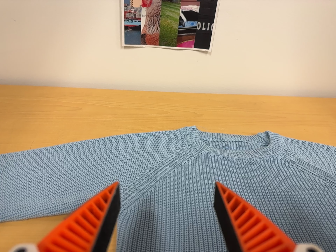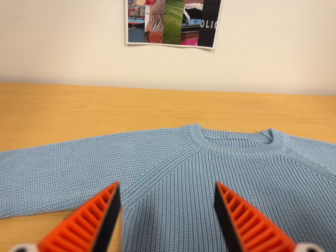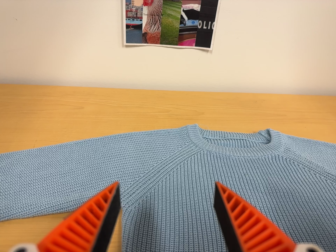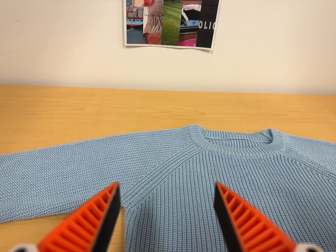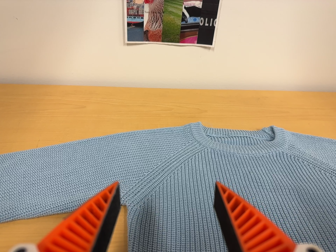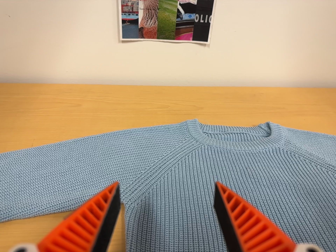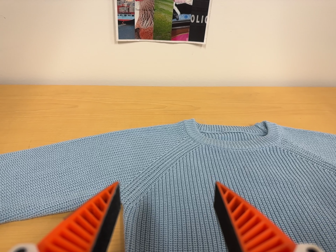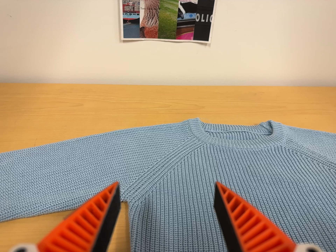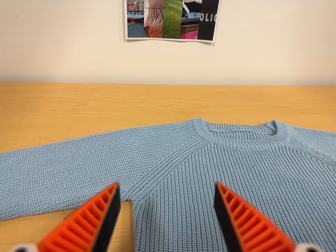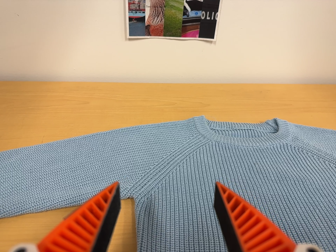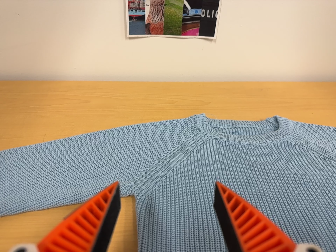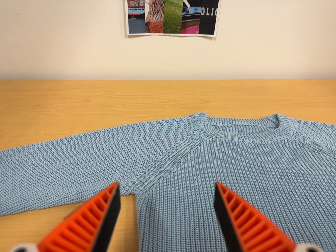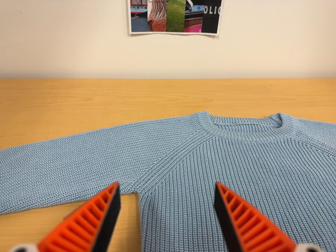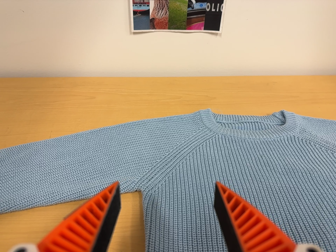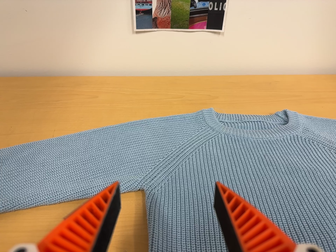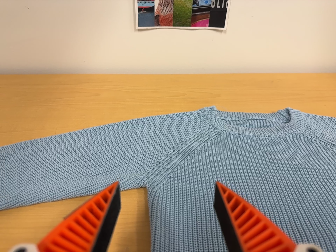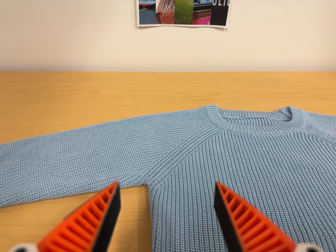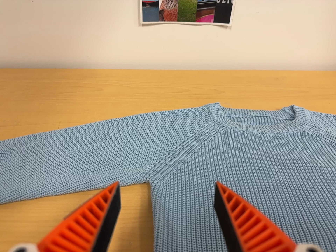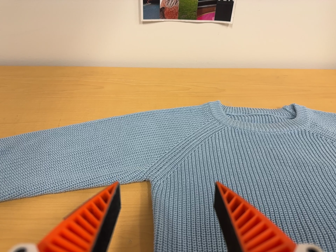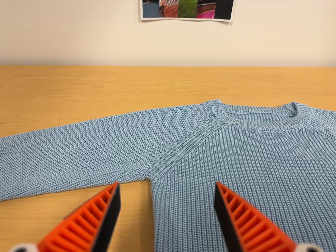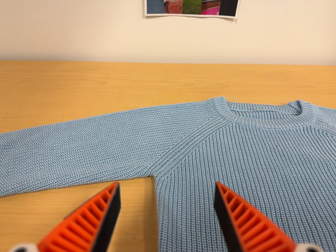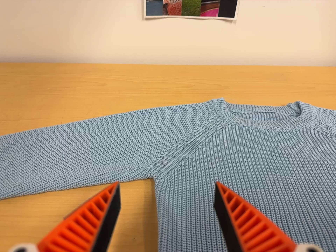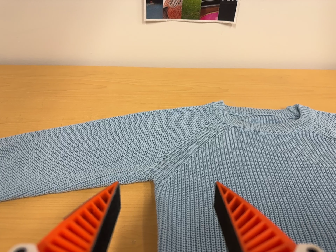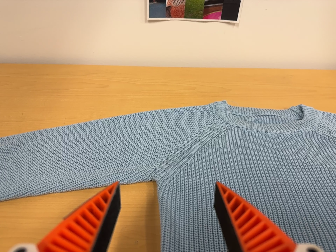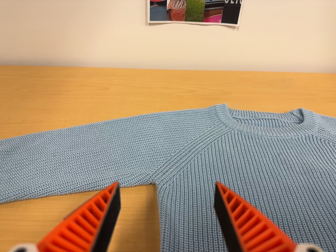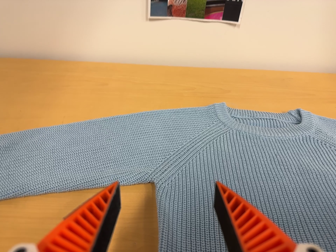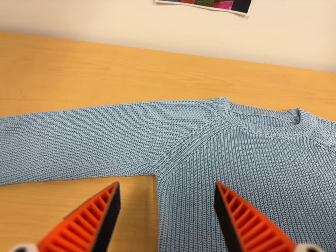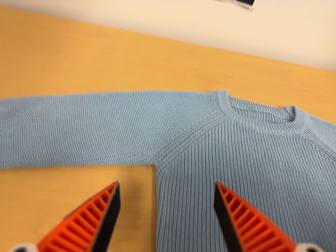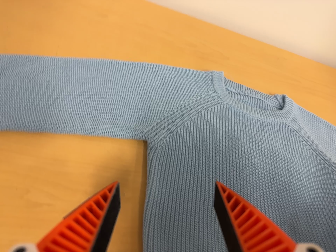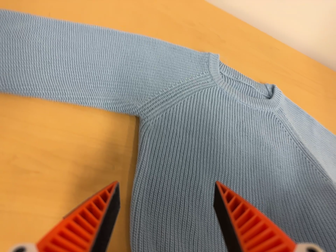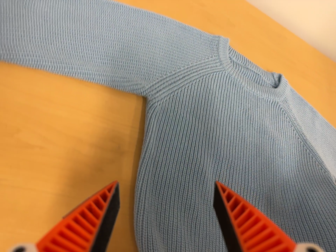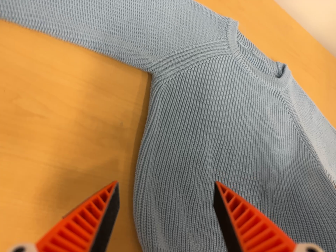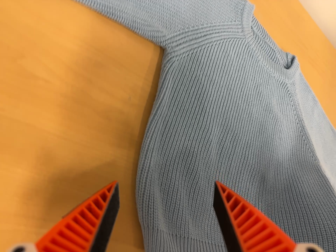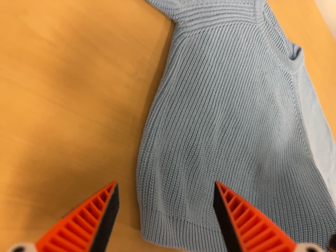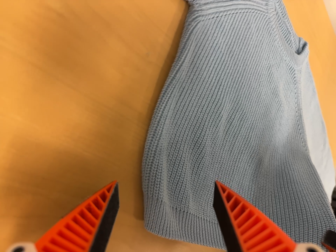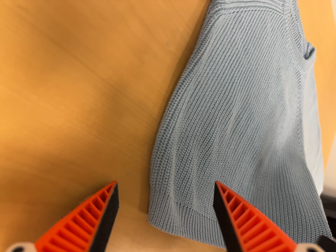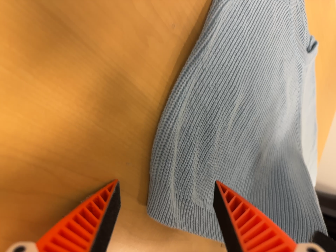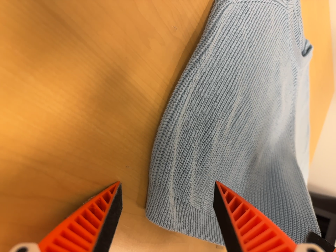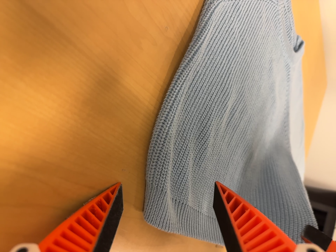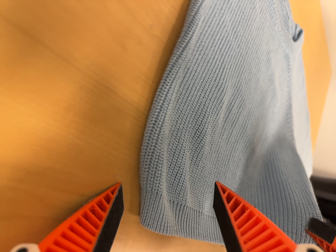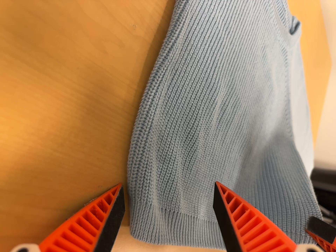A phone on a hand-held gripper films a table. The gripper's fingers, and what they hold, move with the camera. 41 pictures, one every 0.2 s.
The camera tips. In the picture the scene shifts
upward.
0.0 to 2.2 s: The camera shifts only a little, or ends up much as it began.
2.2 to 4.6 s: The camera shifts only a little, or ends up much as it began.
4.6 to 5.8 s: The camera pans to its right by about 15 degrees. It travels to its left and toward the top of its view, about 10 cm. Its aim tips toward the bottom of its view by about 20 degrees, and the scene shifts upward. It rolls about its line of sight by about 20 degrees, and the scene rotates clockwise.
5.8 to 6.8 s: The camera pans to its right by about 10 degrees. It travels to its left and forward, about 12 cm. Its aim tips toward the bottom of its view by about 15 degrees, and the scene shifts upward. It rolls about its line of sight by about 20 degrees, and the scene rotates clockwise.
6.8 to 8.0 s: The camera travels forward, about 5 cm, so what stands in front looms larger.
The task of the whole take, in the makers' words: fold up.
The film runs forward here.
